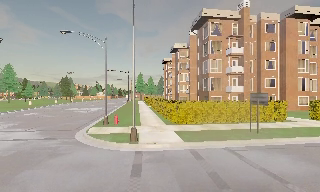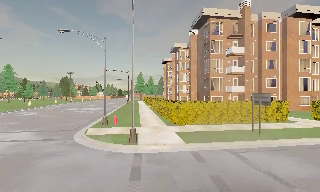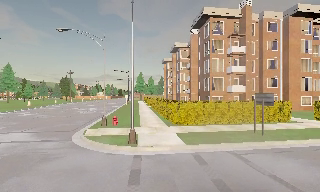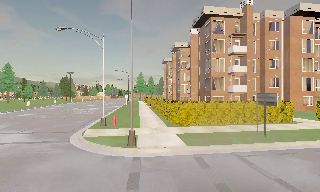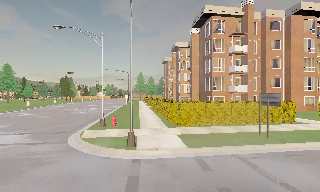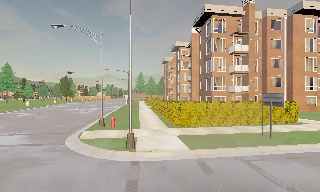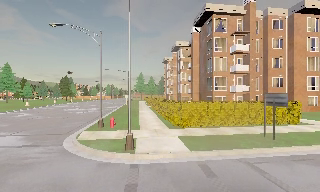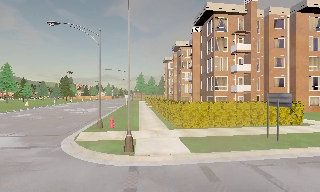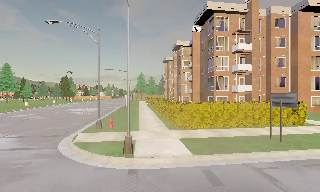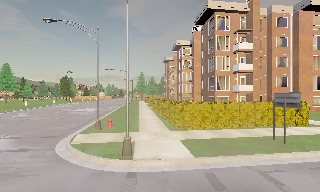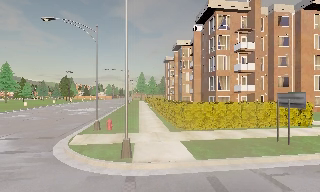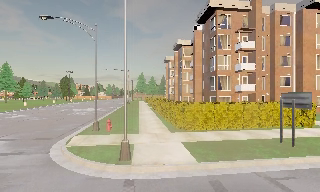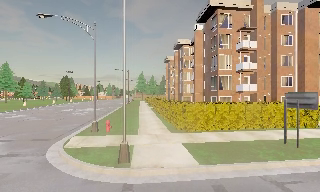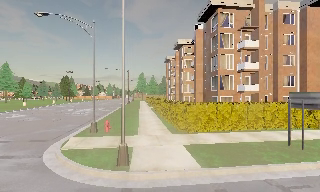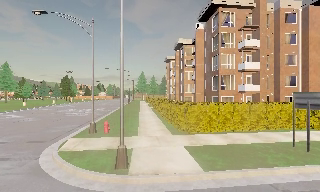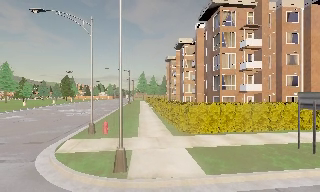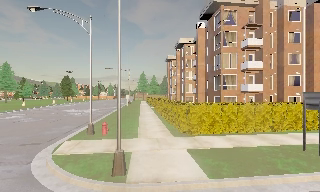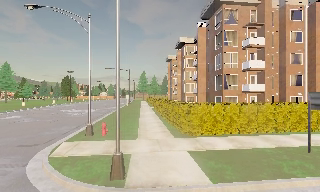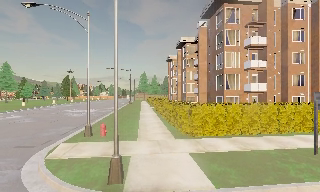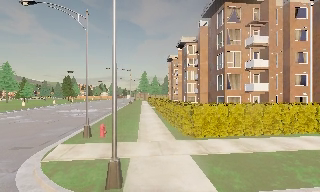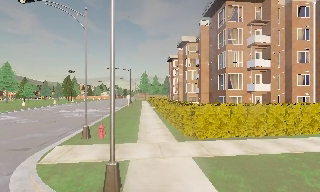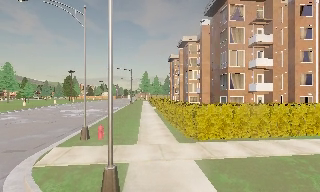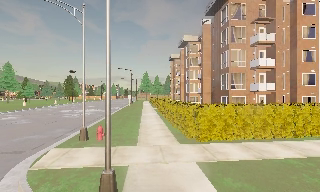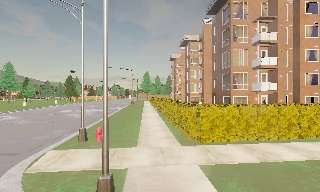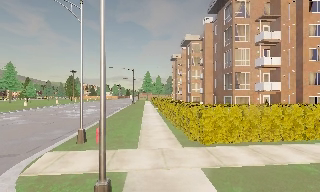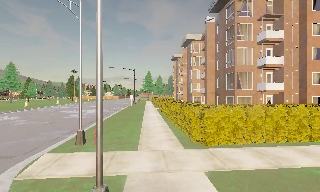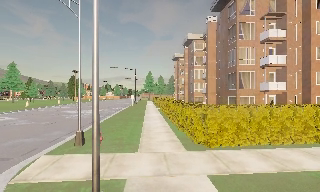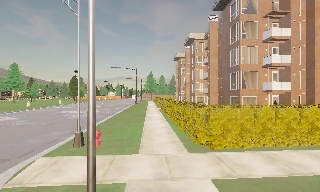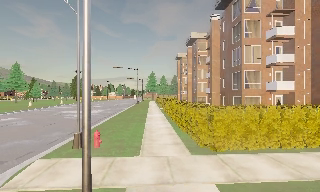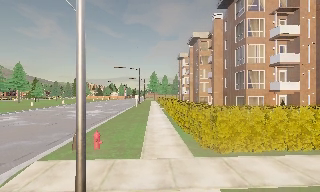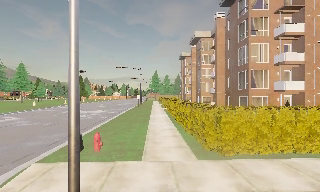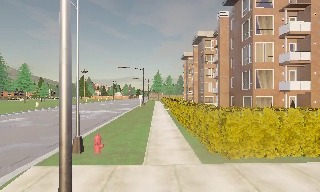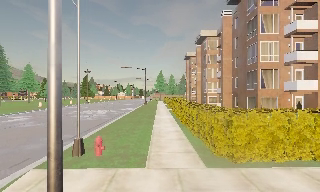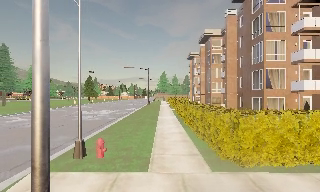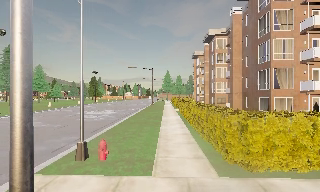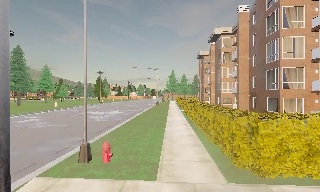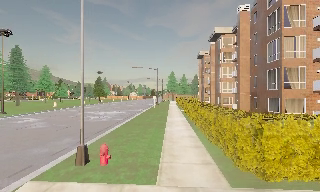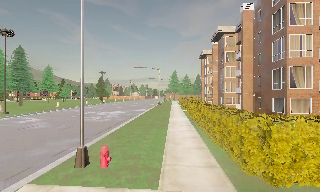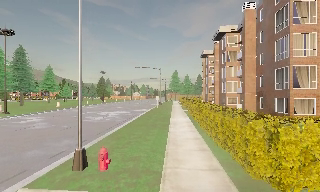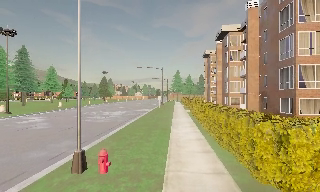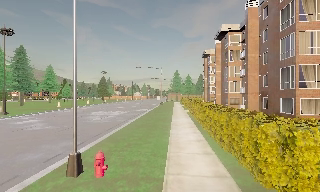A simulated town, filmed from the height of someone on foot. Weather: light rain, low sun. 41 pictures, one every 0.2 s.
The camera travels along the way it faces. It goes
forward.
0.0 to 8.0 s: The camera pans to its left, which is counterclockwise from overhead, by about 15 degrees. It travels forward, about 9 m, so what stands in front looms larger.
The film runs forward here.
